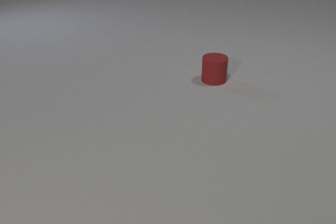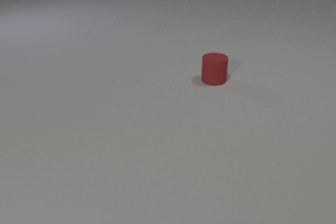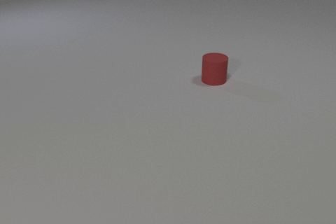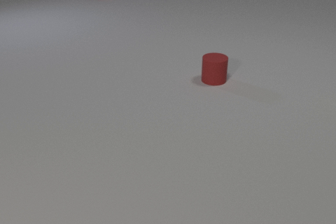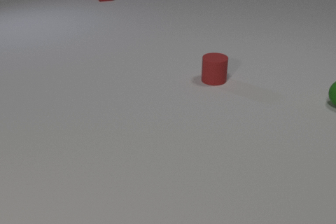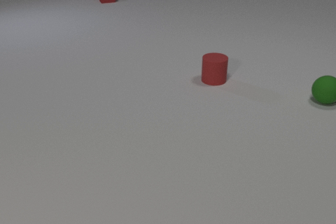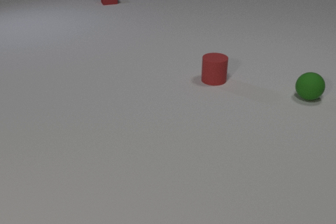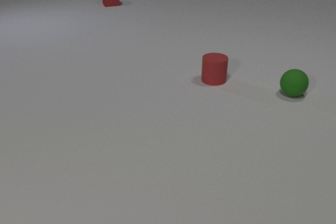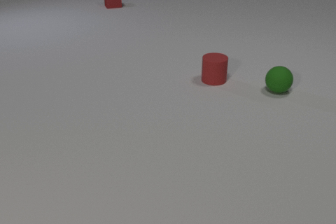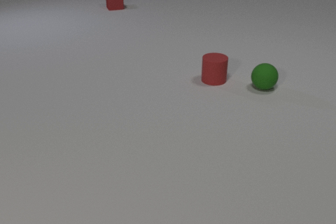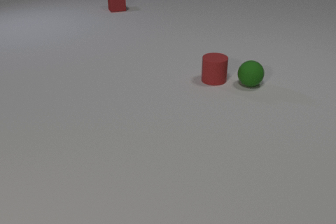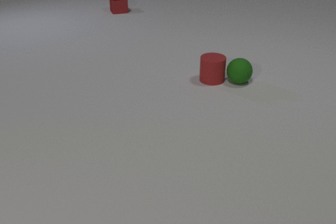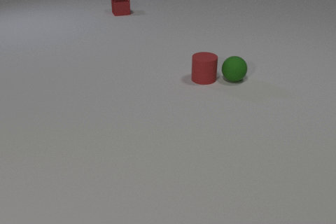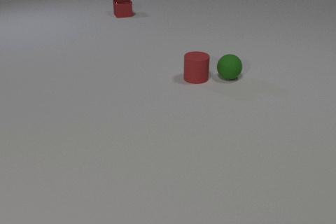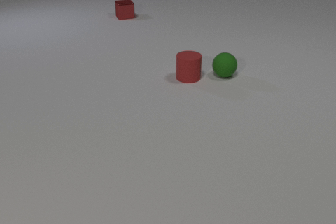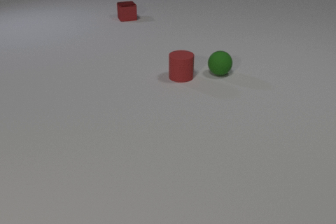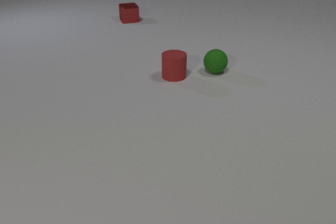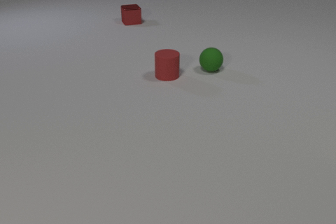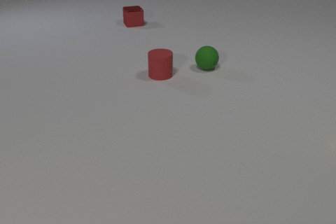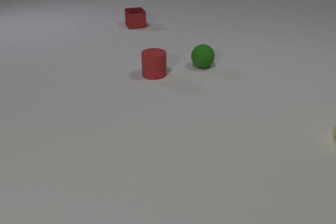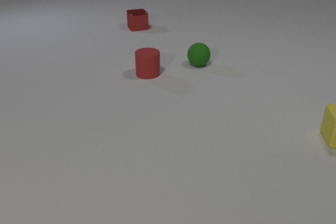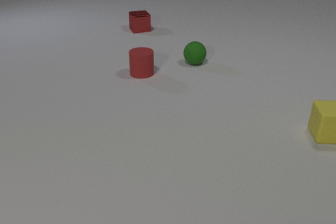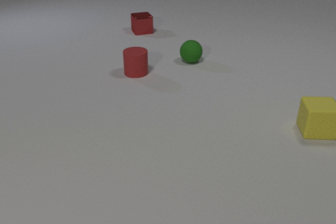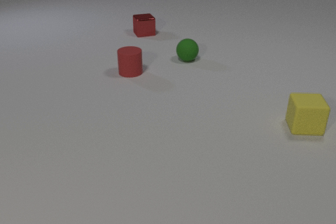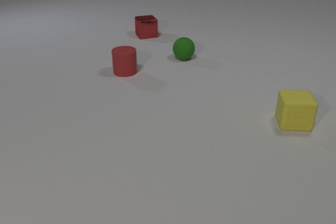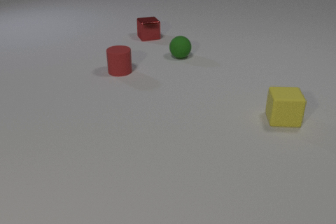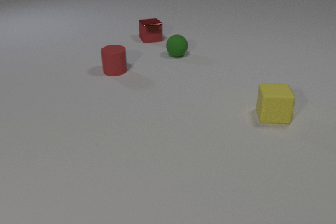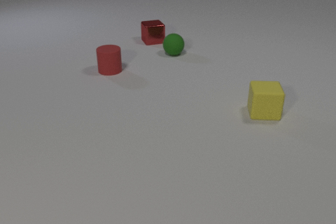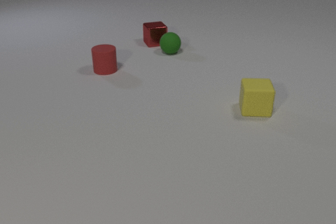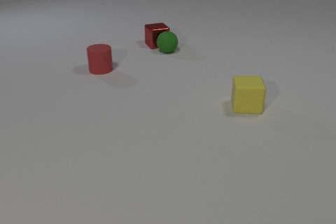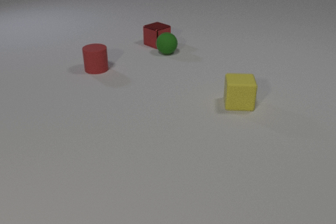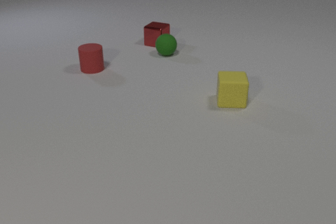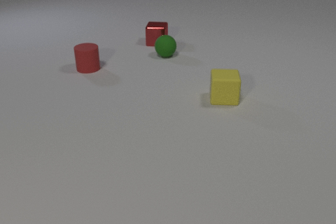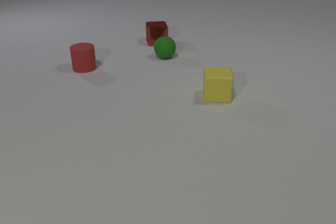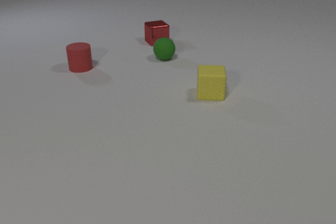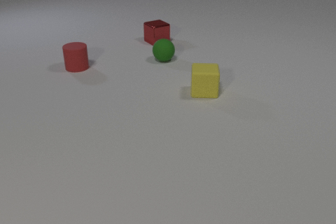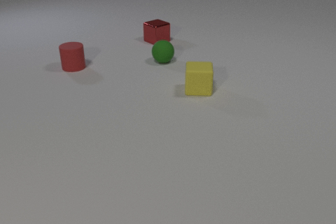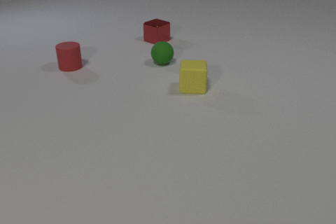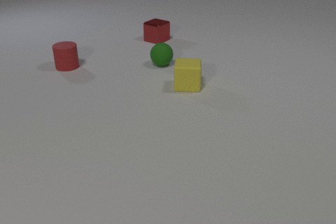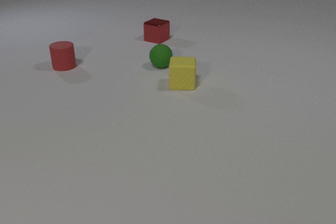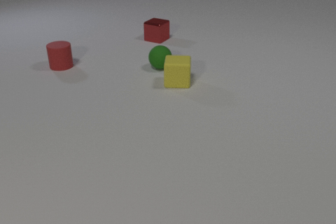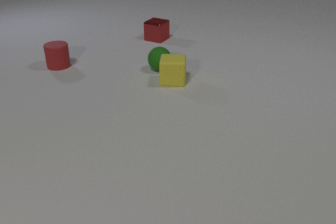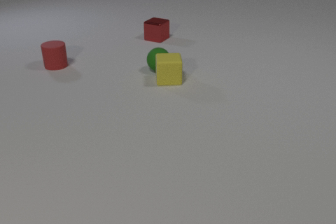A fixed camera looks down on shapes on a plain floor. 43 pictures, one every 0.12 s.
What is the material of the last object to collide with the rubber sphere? rubber.
How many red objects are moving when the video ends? 2.
Are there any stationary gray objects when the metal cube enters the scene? no.
0.00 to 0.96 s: The green rubber sphere comes in at the right edge, rolls to the left. The red metal cube comes in at the top edge, slides toward the camera.
0.96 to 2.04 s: The green rubber sphere rolls to the left and away from the camera. The red rubber cylinder slides to the left. The red metal cube slides toward the camera. The green rubber sphere and the red rubber cylinder collide.
2.04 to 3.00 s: The green rubber sphere rolls away from the camera and to the left. The red rubber cylinder slides to the left. The red metal cube slides toward the camera. The yellow rubber cube comes in at the right edge, slides to the left.
3.00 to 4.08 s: The green rubber sphere rolls to the left. The red rubber cylinder slides to the left and away from the camera. The red metal cube slides toward the camera and to the right, spins counterclockwise seen from above by about 90 degrees, its near face sliding to the right. The yellow rubber cube slides to the left and away from the camera. The green rubber sphere and the red metal cube collide.
4.08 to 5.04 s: The green rubber sphere rolls toward the camera. The red rubber cylinder slides to the left and away from the camera. The red metal cube slides away from the camera, spins so that its near face slides to the right, counterclockwise seen from above. The yellow rubber cube slides to the left and away from the camera. The green rubber sphere and the yellow rubber cube collide.
